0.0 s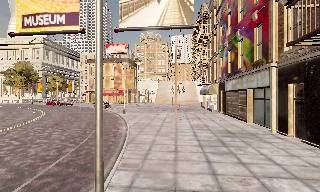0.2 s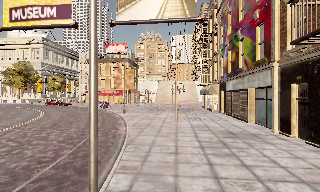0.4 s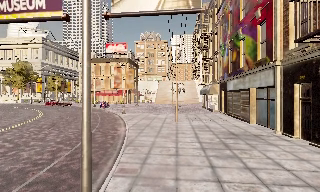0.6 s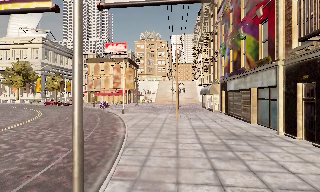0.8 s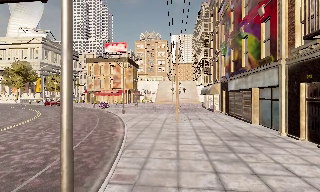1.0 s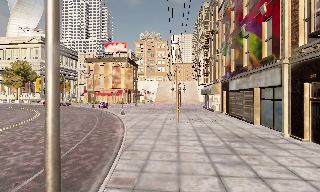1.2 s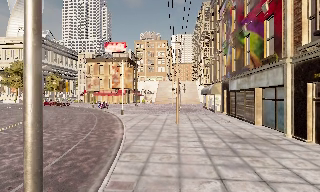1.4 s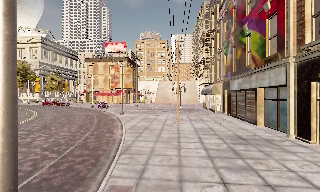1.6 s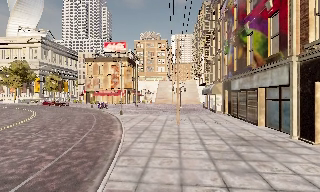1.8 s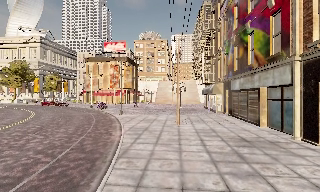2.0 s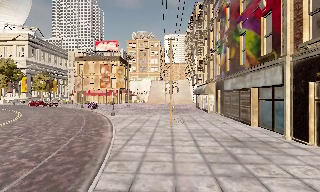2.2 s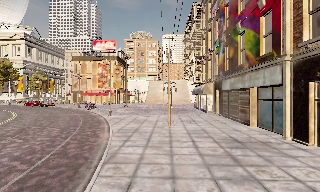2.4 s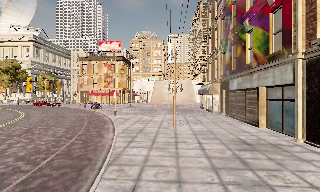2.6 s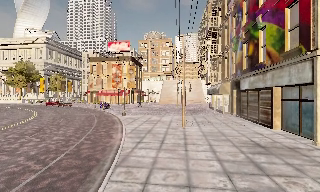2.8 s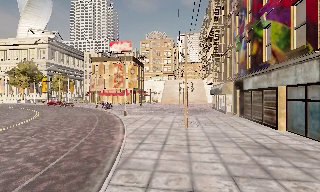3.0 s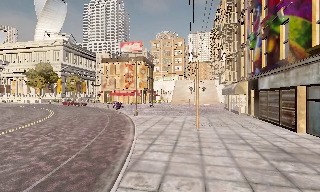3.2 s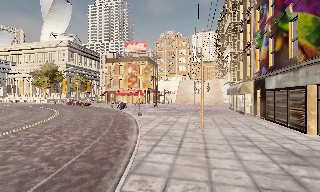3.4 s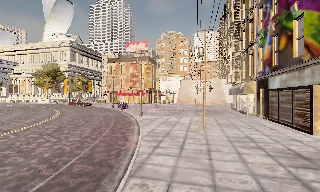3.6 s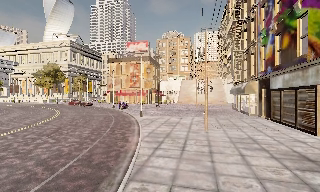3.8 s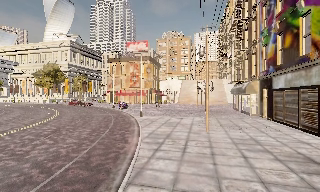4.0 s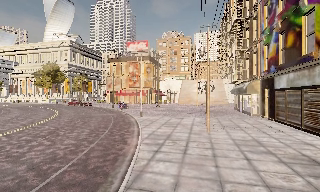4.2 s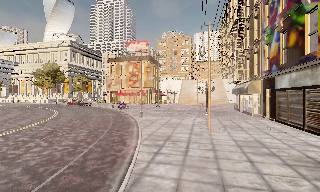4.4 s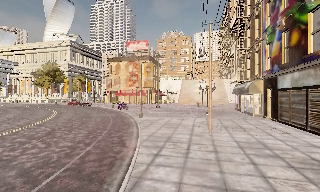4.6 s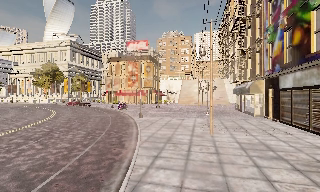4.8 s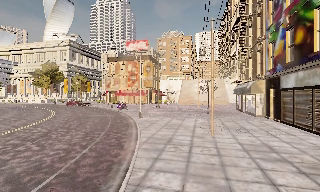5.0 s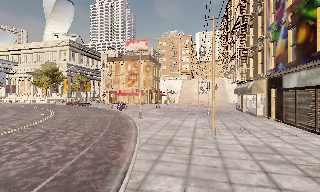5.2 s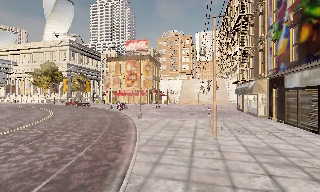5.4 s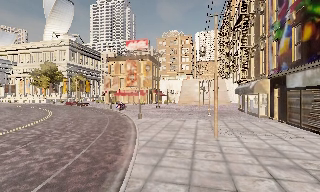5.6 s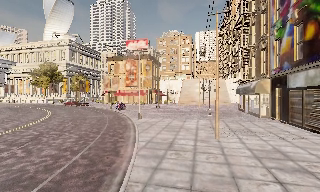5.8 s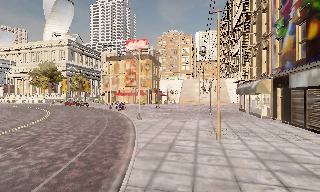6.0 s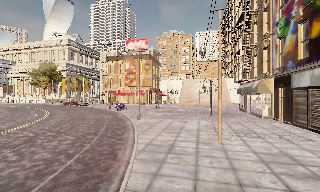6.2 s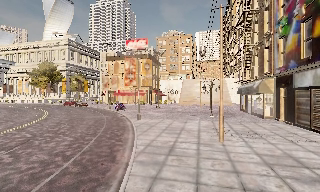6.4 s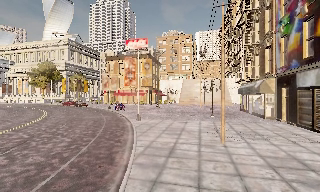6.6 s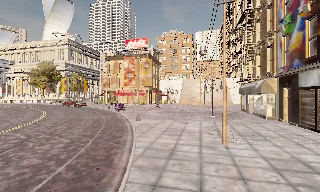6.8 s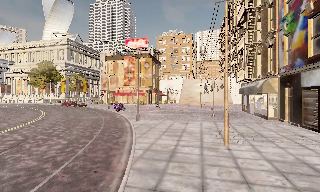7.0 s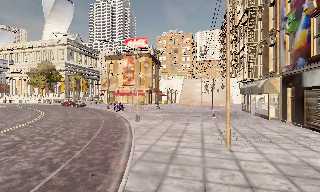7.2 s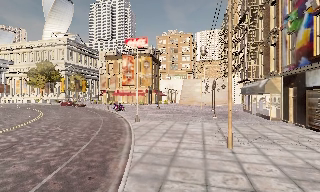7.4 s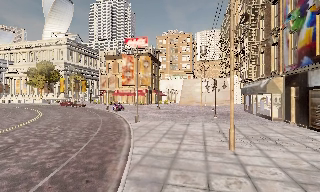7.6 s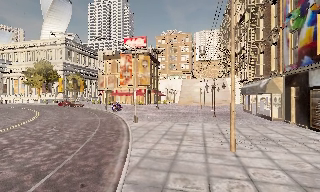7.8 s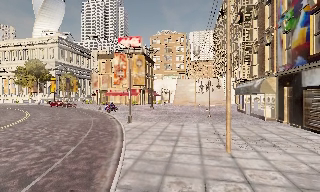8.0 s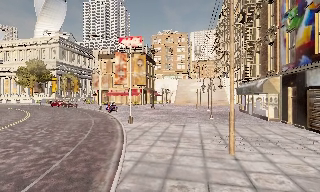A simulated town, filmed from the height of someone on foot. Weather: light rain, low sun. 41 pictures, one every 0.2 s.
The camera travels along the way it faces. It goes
forward.
0.0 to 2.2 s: The camera travels forward, about 2.5 m, so what stands in front looms larger.
2.2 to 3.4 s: The scene slides to the right, as the camera pans about 10 degrees to its left. It travels forward, about 1.5 m, so what stands in front looms larger.
3.4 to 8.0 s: The camera travels forward, about 5 m, so what stands in front looms larger.
The film runs forward here.
